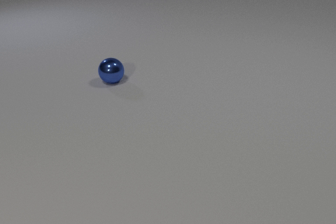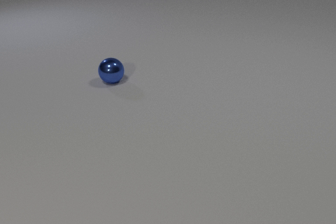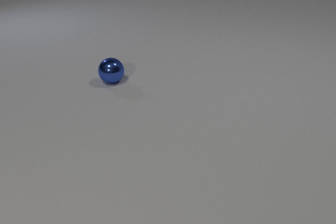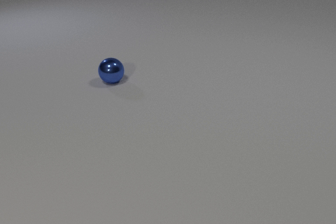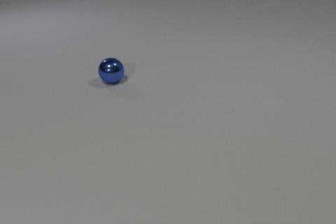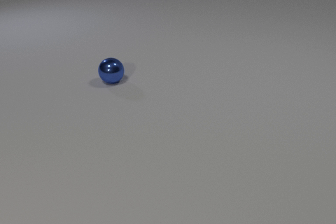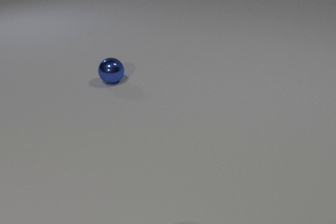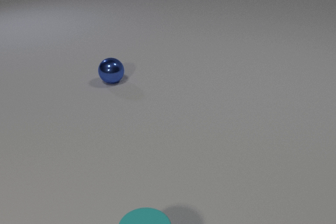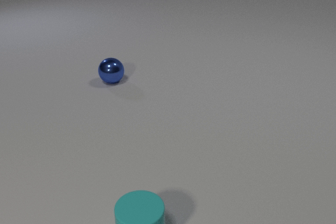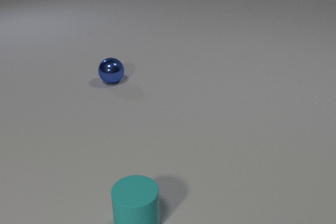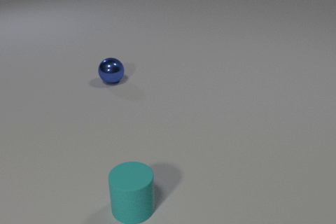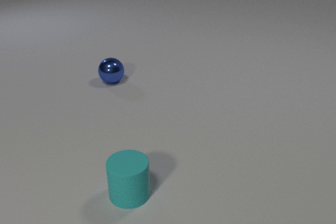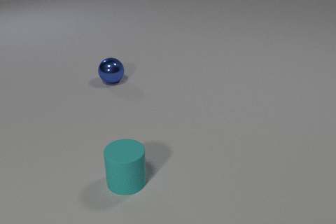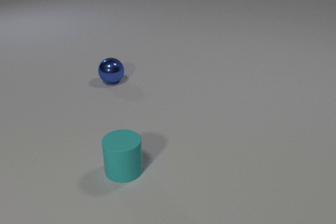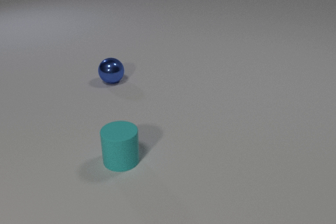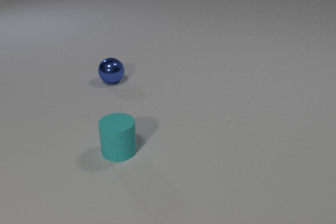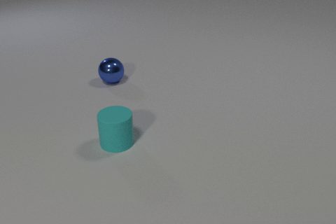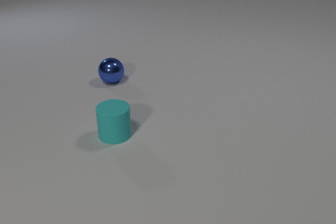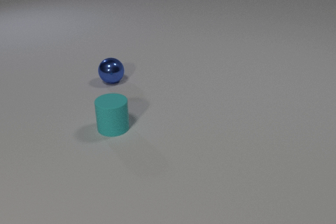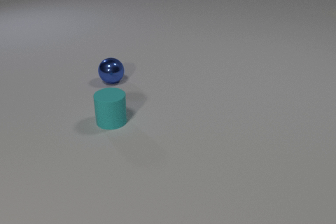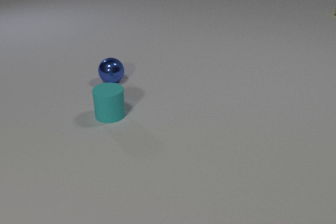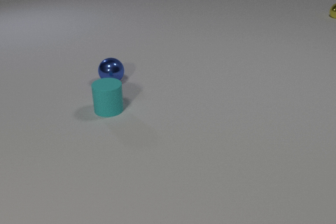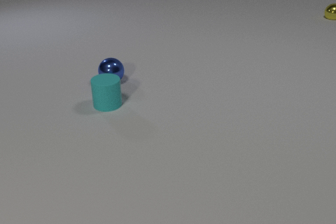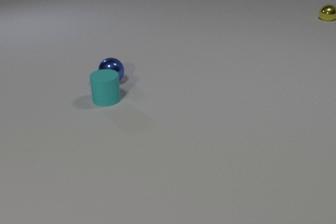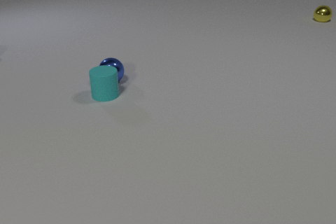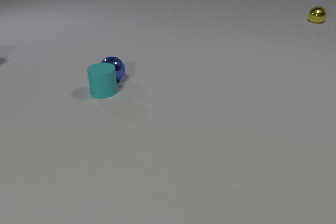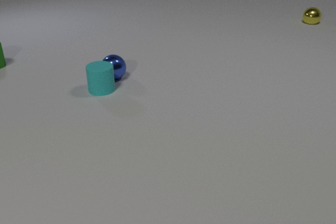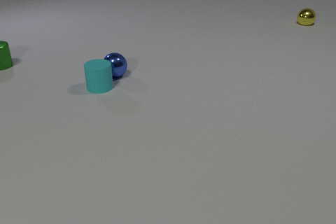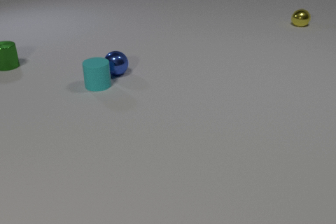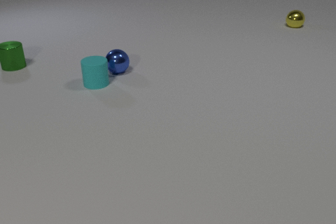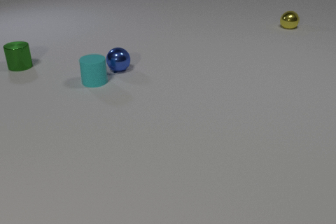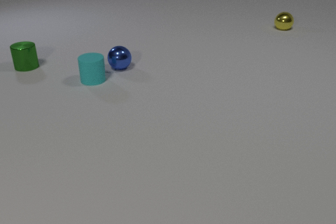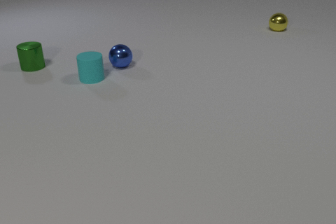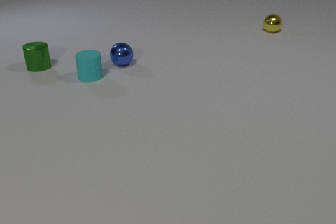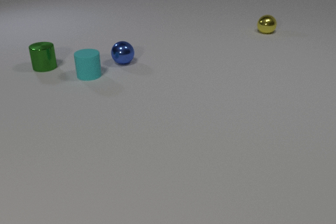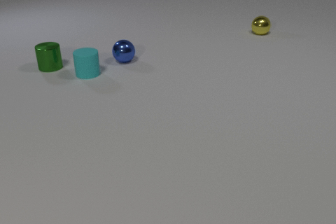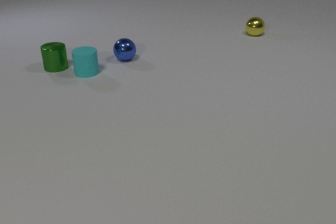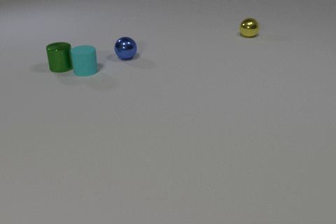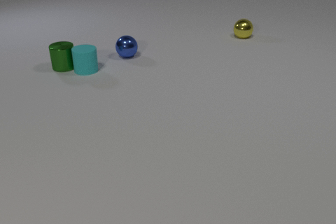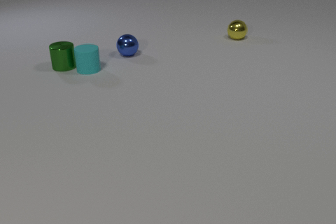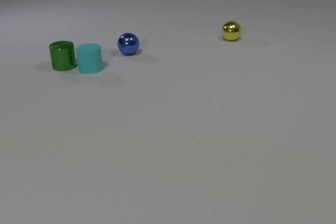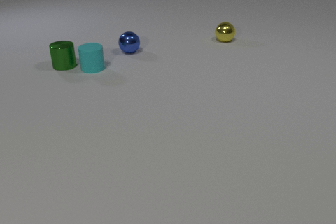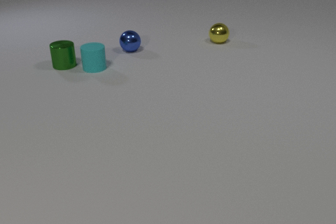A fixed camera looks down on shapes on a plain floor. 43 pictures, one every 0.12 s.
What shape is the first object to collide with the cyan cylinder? sphere.
How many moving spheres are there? 2.
Are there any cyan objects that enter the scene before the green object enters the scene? yes.
0.00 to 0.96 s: The cyan rubber cylinder comes in at the bottom edge, slides away from the camera.
0.96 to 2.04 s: The cyan rubber cylinder slides away from the camera.
2.04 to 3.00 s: The cyan rubber cylinder slides away from the camera. The yellow metal sphere comes in at the right edge, rolls toward the camera and to the left. The cyan rubber cylinder and the blue metal sphere collide.
3.00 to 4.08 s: The cyan rubber cylinder slides away from the camera. The blue metal sphere rolls away from the camera. The green metal cylinder comes in at the left edge, slides to the right and toward the camera. The yellow metal sphere rolls toward the camera and to the left.
4.08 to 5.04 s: The cyan rubber cylinder slides away from the camera. The blue metal sphere rolls away from the camera. The green metal cylinder slides to the right. The yellow metal sphere rolls to the left and toward the camera. The cyan rubber cylinder and the green metal cylinder collide.
